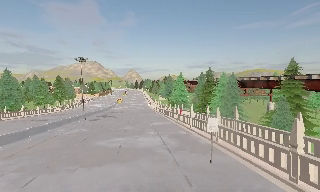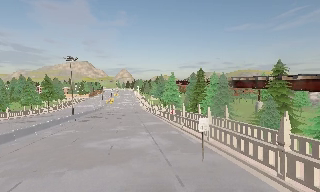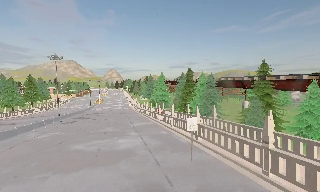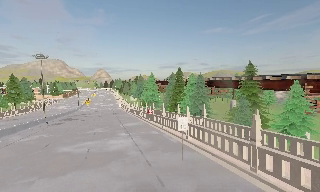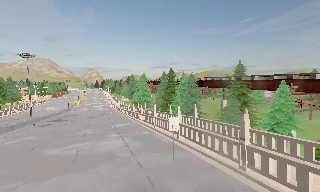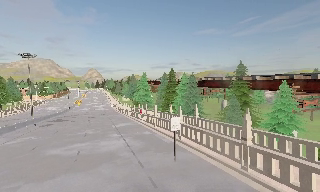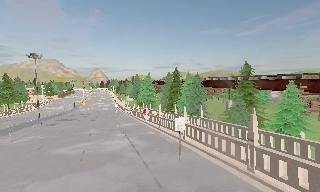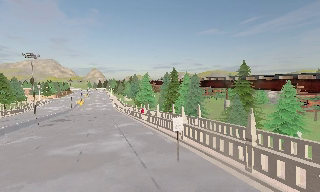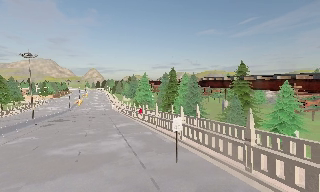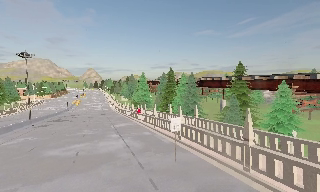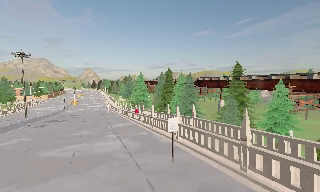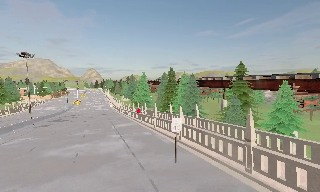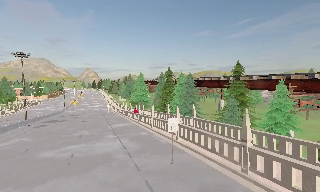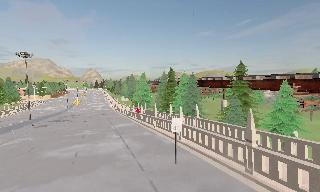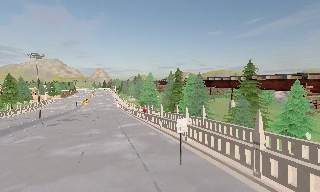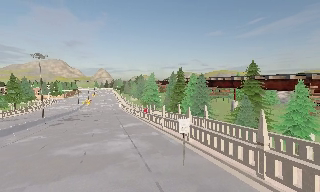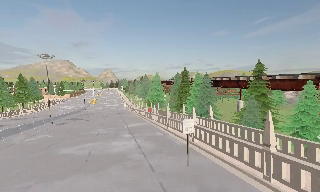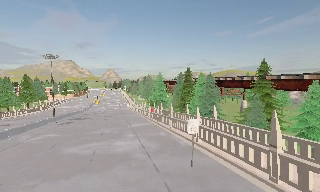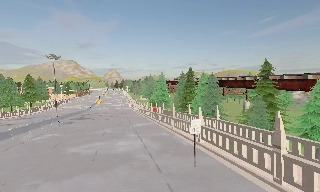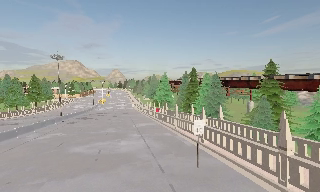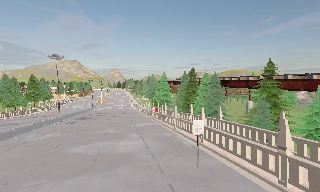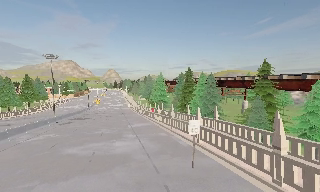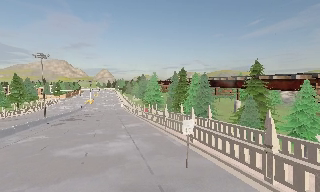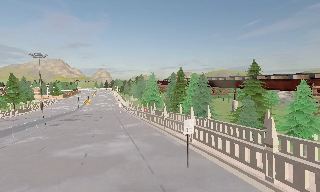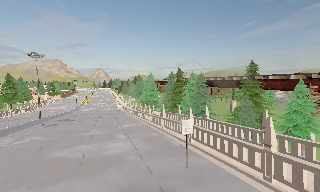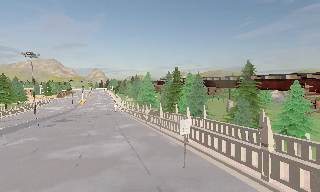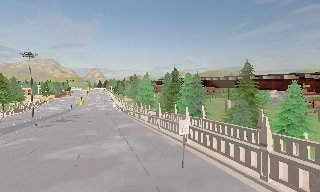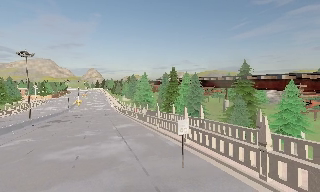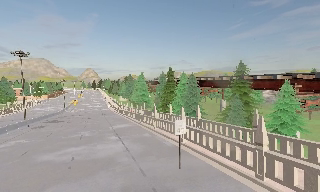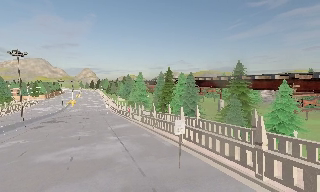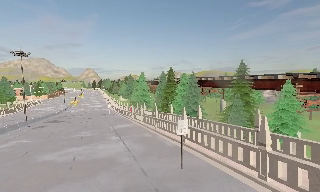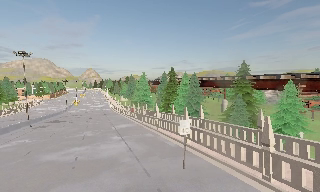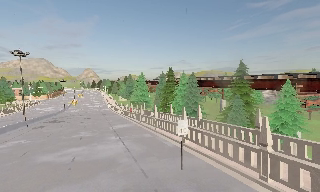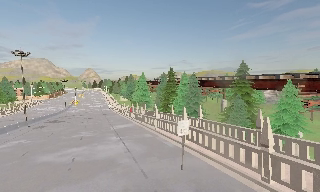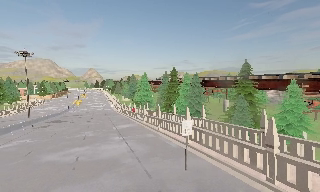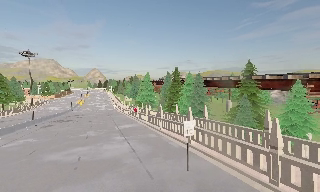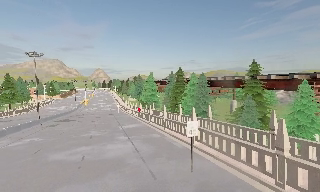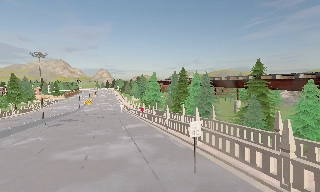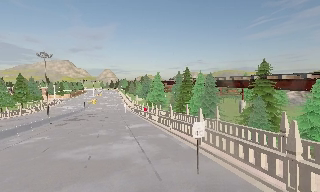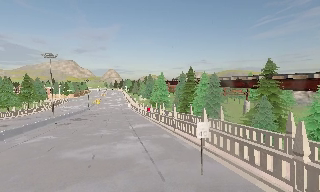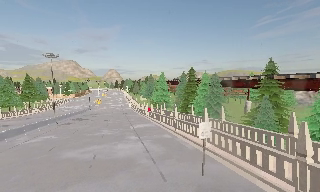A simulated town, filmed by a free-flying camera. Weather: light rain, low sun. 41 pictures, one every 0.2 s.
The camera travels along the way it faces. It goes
forward.
0.0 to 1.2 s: The camera pans to its right, which is clockwise from overhead, by about 10 degrees.
1.2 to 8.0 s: The camera travels forward, about 1.5 m, so what stands in front looms larger.
The film runs forward here.
